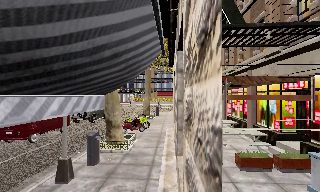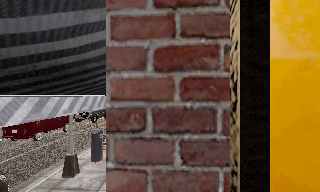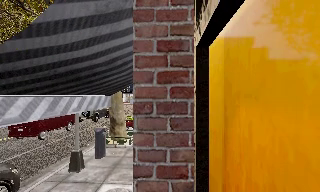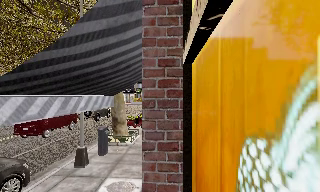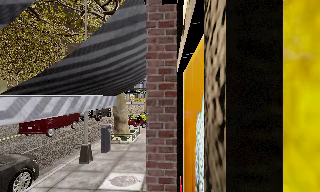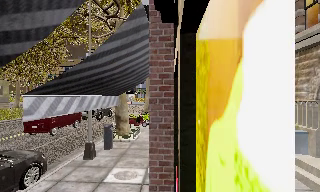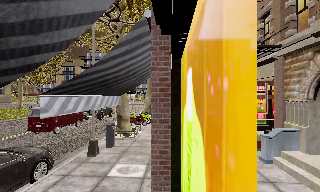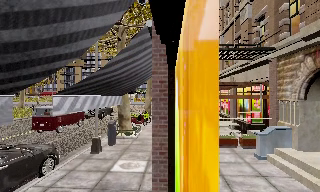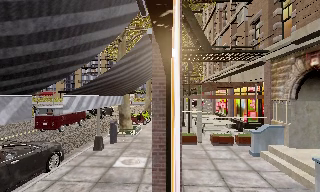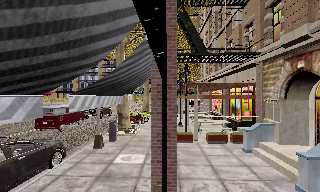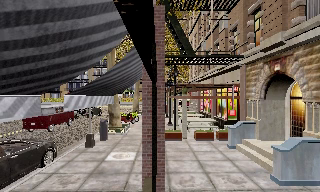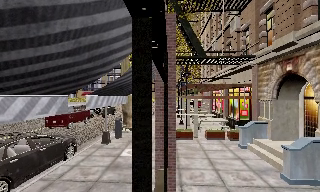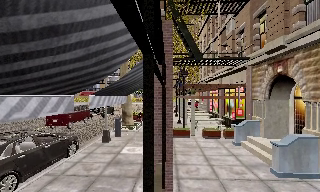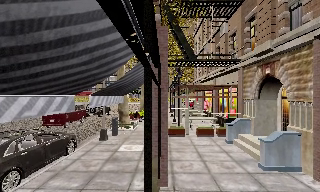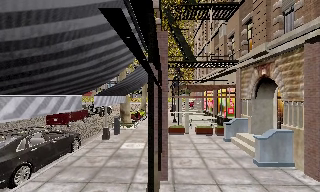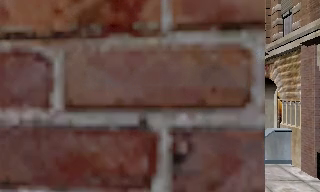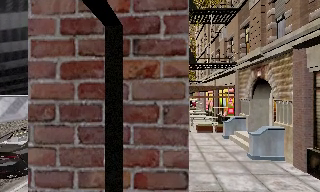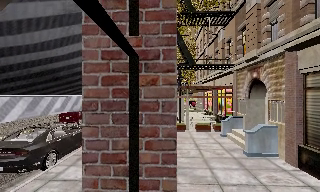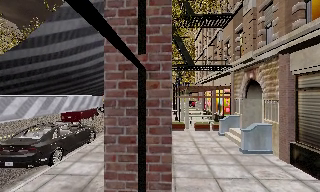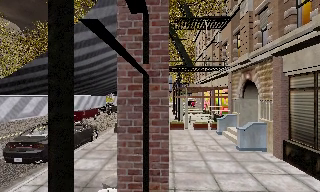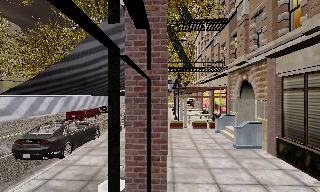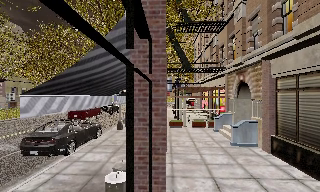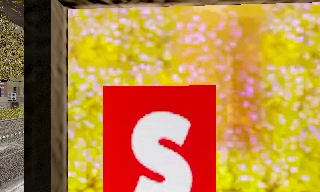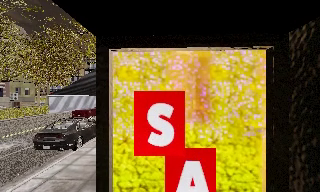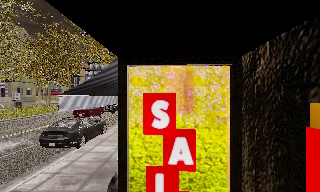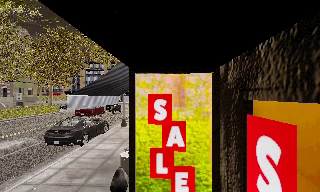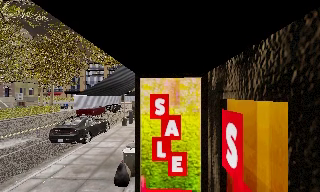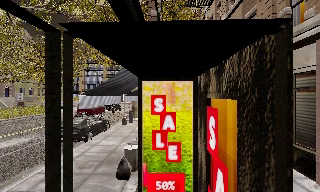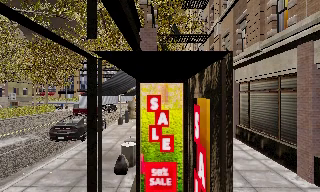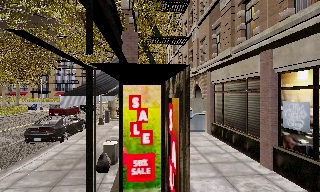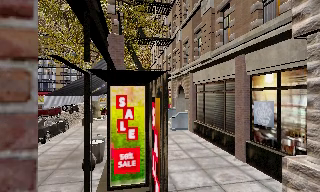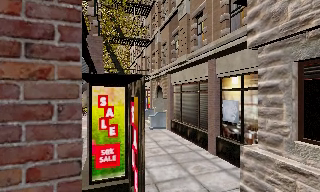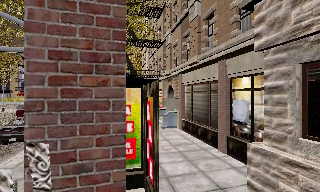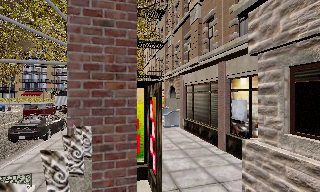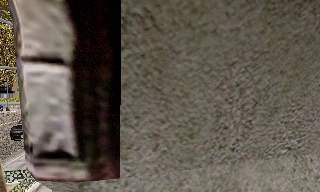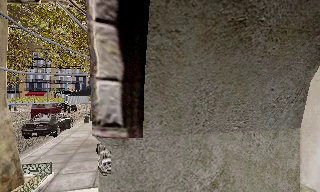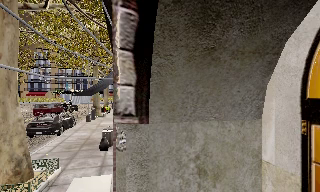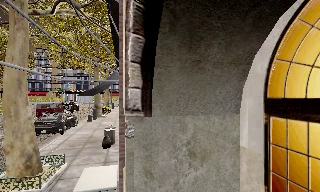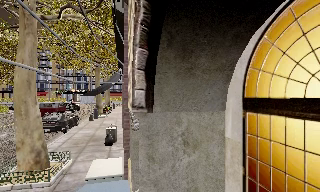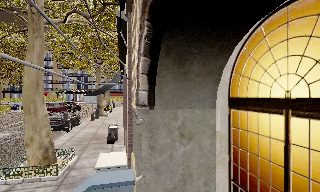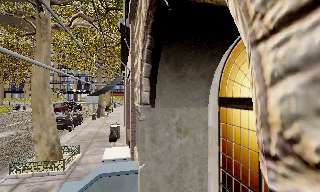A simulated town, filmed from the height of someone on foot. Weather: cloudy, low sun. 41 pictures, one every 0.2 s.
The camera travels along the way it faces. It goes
backward.
0.0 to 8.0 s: The camera pans to its right, which is clockwise from overhead, by about 15 degrees. It travels backward, about 14 m, so what stands in front gets smaller.
The film runs backward here.
